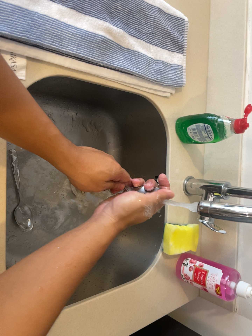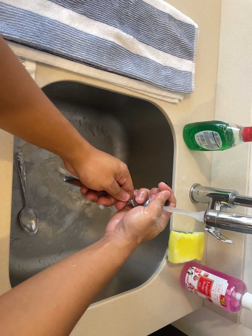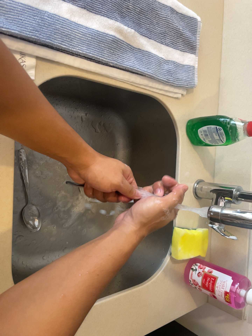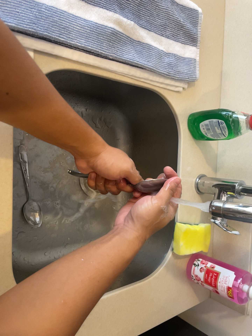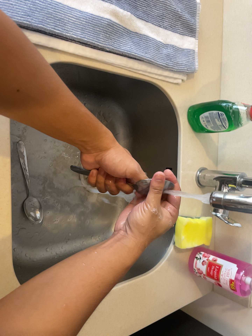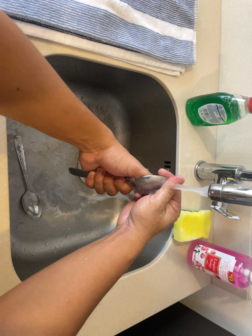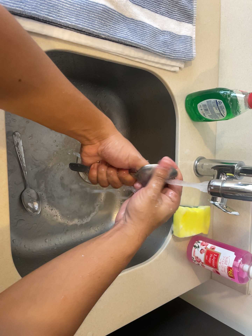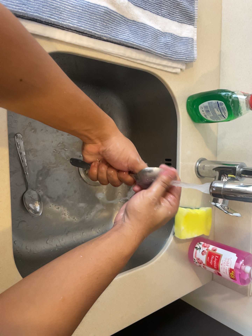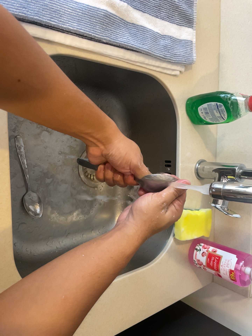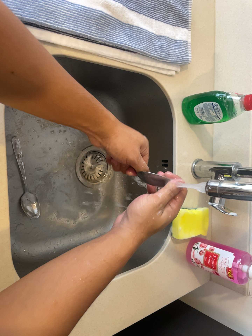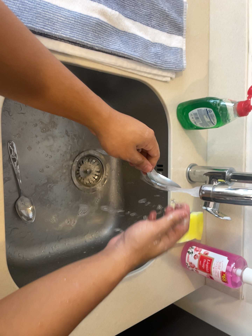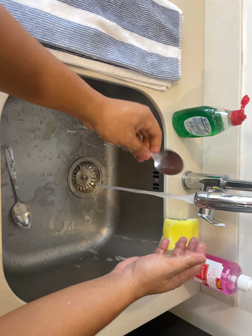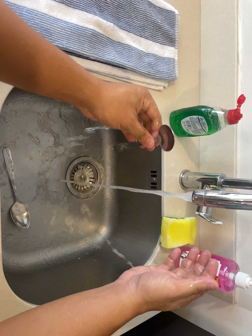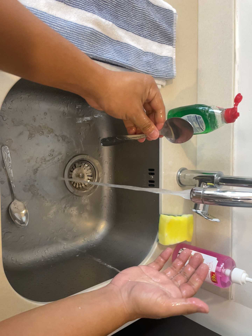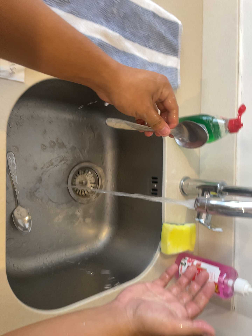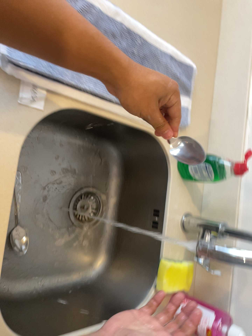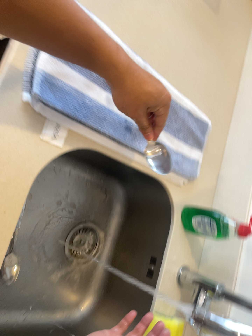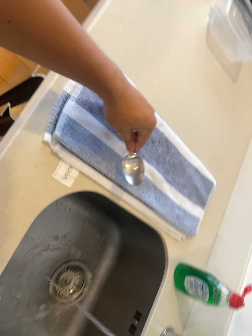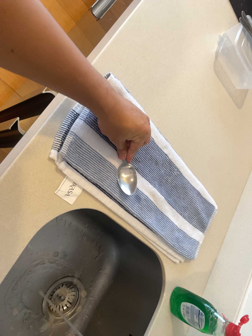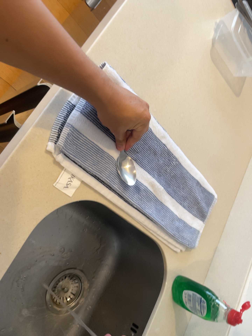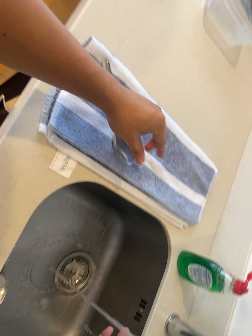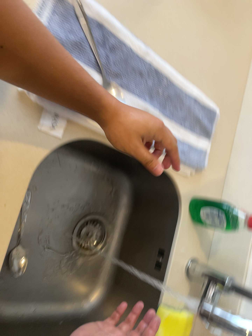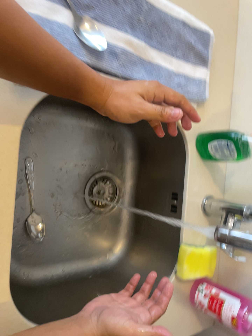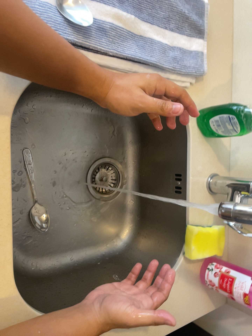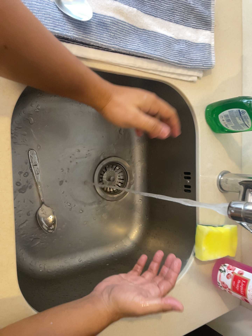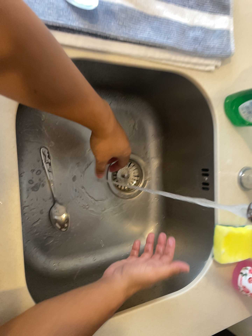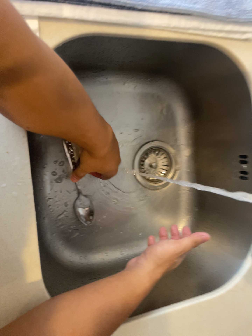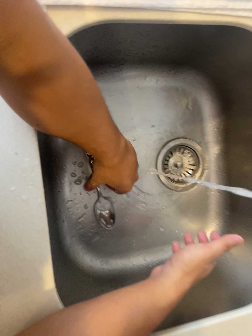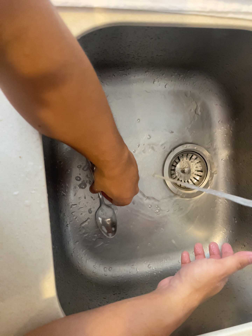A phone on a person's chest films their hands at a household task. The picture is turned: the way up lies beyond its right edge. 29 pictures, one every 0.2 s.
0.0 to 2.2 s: The camera shifts only a little, or ends up much as it began.
2.2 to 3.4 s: The camera travels toward the top of its view, about 9 cm, so close, fixed things drift downward. Its aim tips toward the top of its view by about 20 degrees, and the scene shifts downward. It rolls about its line of sight by about 25 degrees, and the scene rotates clockwise.
3.4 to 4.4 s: The camera travels toward the bottom of its view, about 10 cm, so close, fixed things drift upward. Its aim tips toward the bottom of its view by about 15 degrees, and the scene shifts upward. It rolls about its line of sight by about 20 degrees, and the scene rotates counterclockwise.
4.4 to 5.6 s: The camera swings to its left by about 25 degrees, and the scene slides to the right. It travels forward and to its right, about 16 cm, so what stands in front looms larger.
The film runs forward here.
